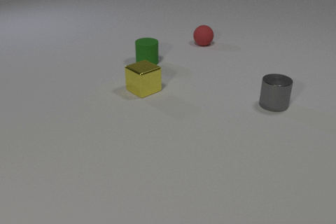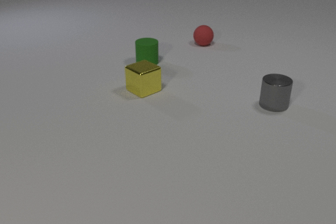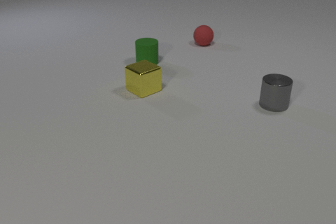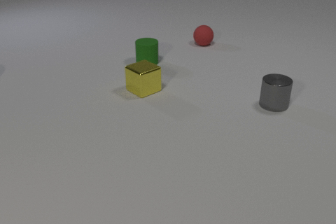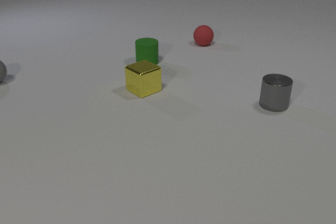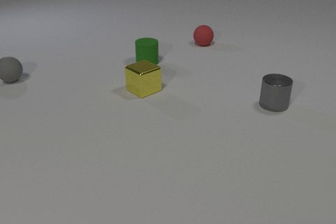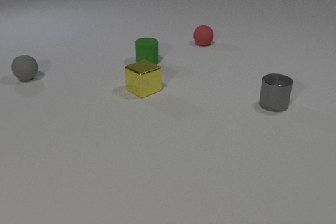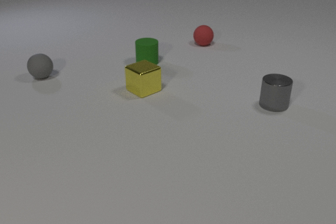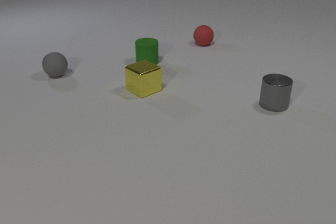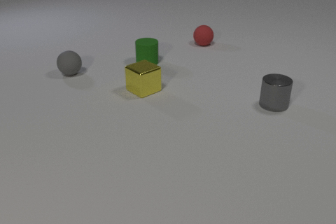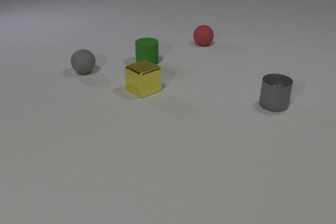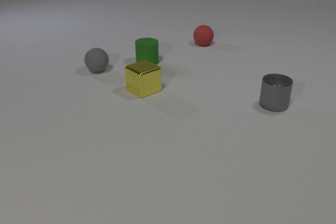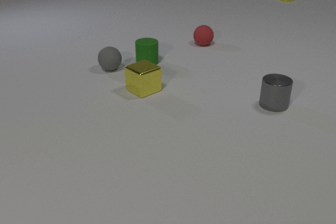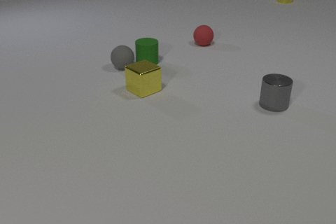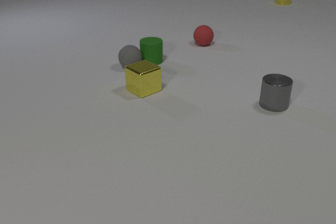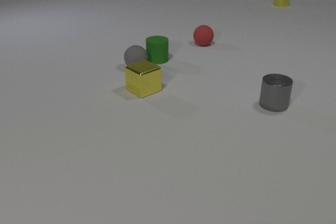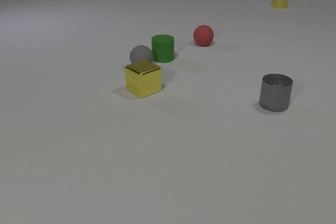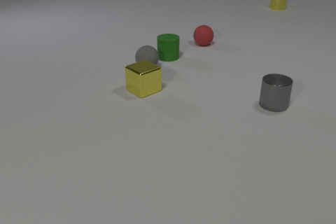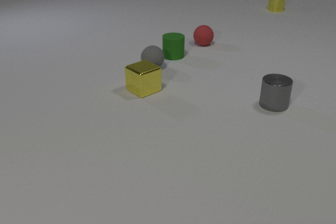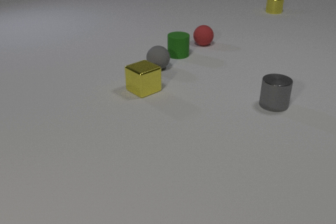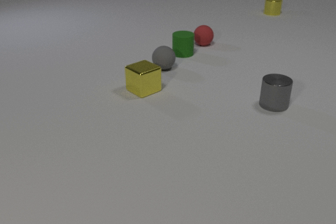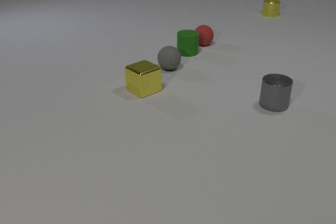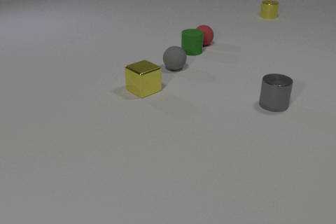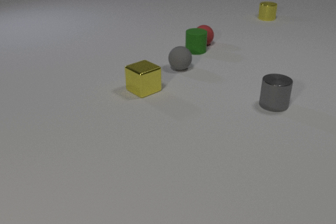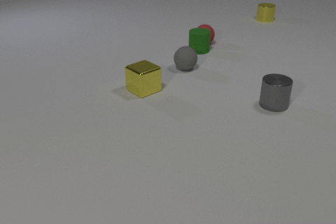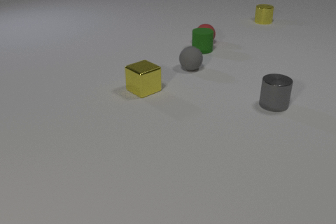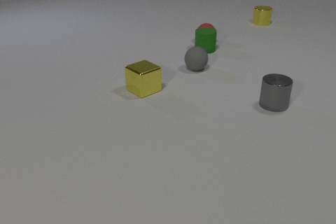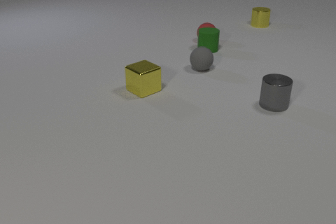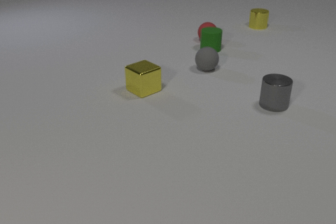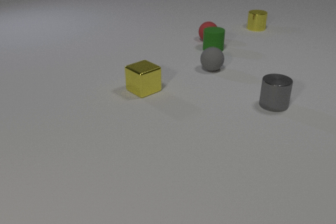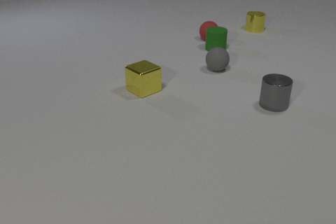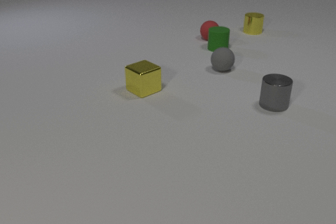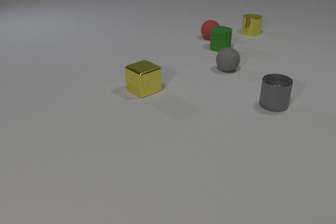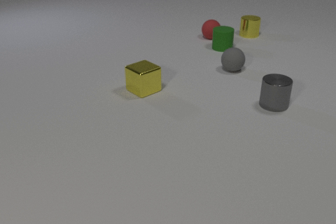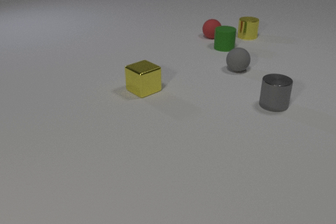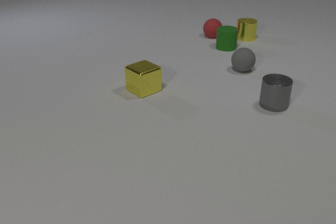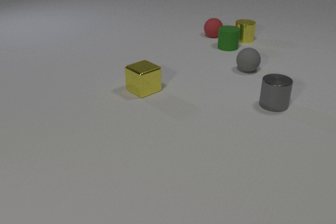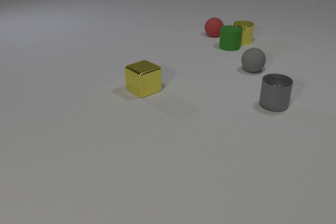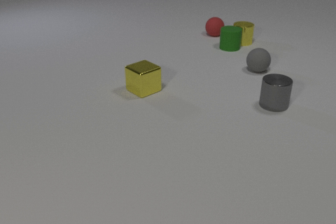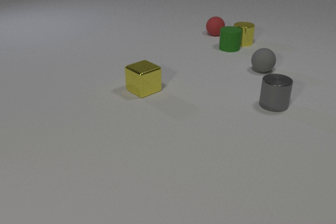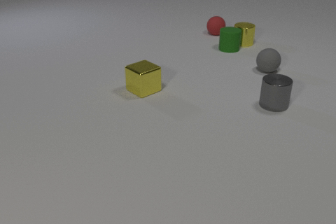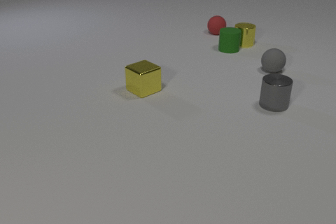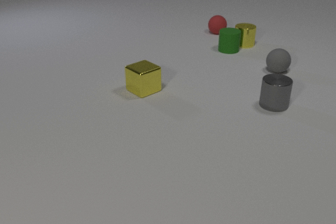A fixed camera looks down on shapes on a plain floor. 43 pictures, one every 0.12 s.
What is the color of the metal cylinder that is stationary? gray.
Are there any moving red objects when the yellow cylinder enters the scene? no.
What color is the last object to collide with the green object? yellow.
0.00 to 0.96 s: The gray rubber sphere comes in at the left edge, rolls to the right.
0.96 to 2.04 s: The gray rubber sphere rolls to the right. The green rubber cylinder slides to the right and away from the camera. The yellow metal cylinder comes in at the top edge, slides toward the camera. The gray rubber sphere and the green rubber cylinder collide.
2.04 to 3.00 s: The gray rubber sphere rolls to the right. The green rubber cylinder slides to the right and away from the camera. The red rubber sphere rolls away from the camera. The yellow metal cylinder slides toward the camera. The green rubber cylinder and the red rubber sphere collide.
3.00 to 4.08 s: The gray rubber sphere rolls to the right. The green rubber cylinder slides to the right and away from the camera. The red rubber sphere rolls away from the camera. The yellow metal cylinder slides toward the camera.
4.08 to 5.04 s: The gray rubber sphere rolls to the right. The green rubber cylinder slides toward the camera and to the right. The red rubber sphere rolls away from the camera. The yellow metal cylinder slides toward the camera. The green rubber cylinder and the yellow metal cylinder collide.
